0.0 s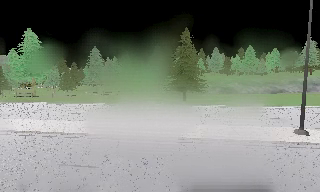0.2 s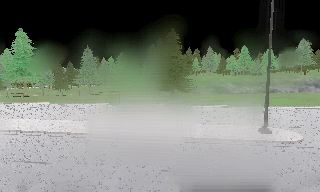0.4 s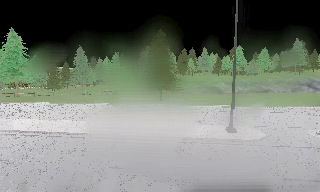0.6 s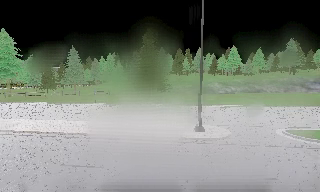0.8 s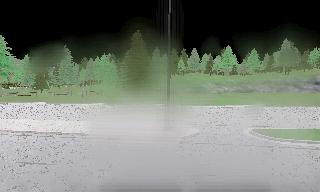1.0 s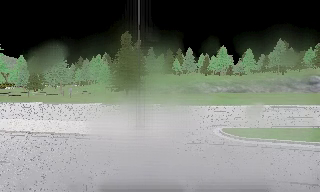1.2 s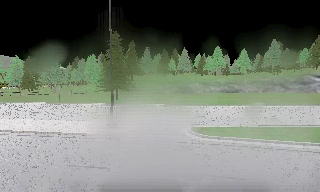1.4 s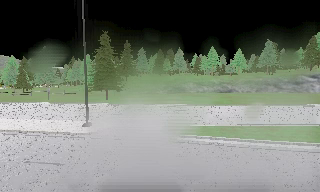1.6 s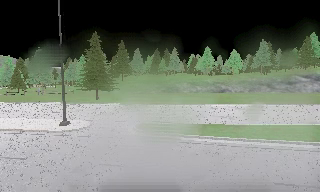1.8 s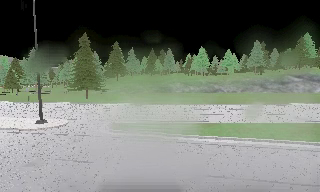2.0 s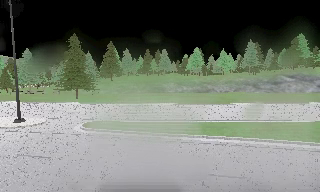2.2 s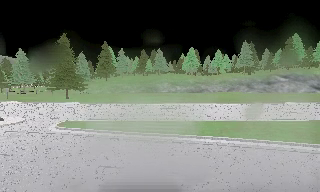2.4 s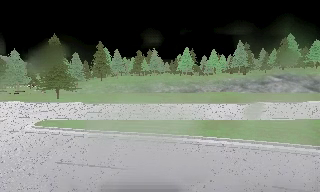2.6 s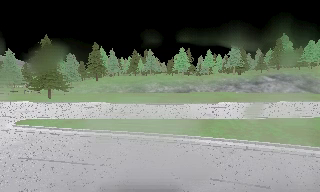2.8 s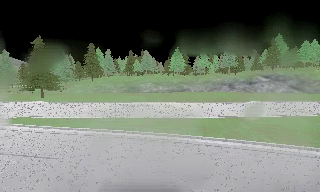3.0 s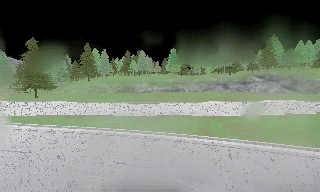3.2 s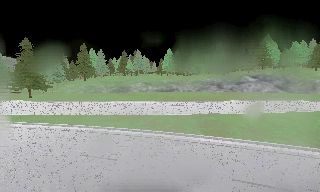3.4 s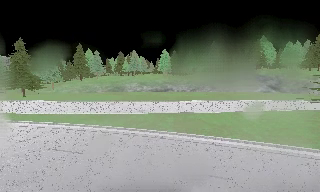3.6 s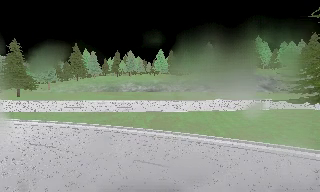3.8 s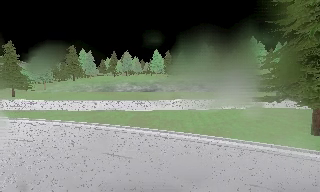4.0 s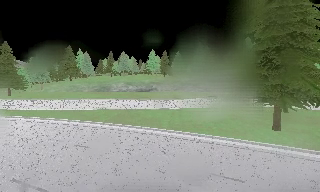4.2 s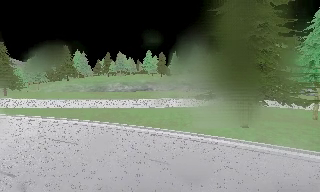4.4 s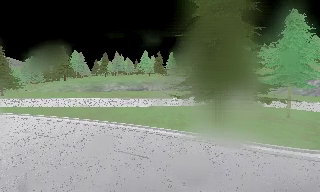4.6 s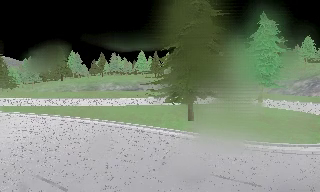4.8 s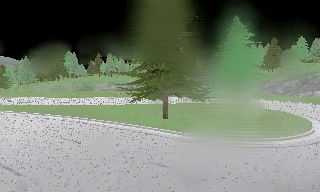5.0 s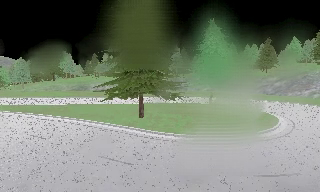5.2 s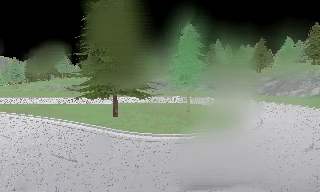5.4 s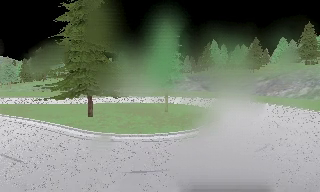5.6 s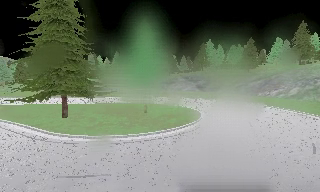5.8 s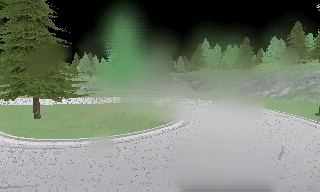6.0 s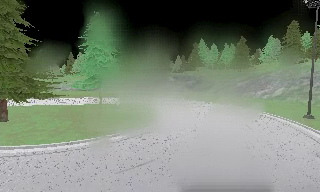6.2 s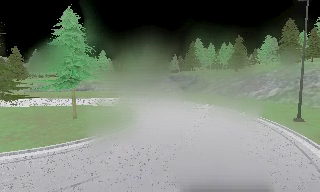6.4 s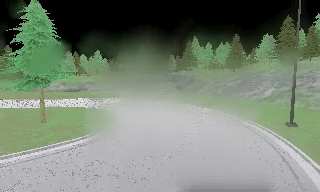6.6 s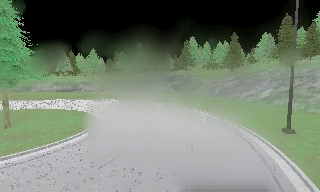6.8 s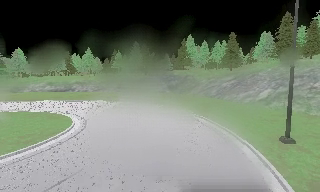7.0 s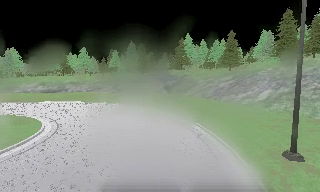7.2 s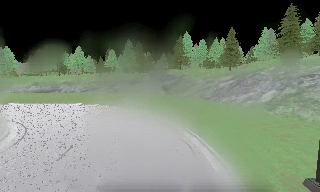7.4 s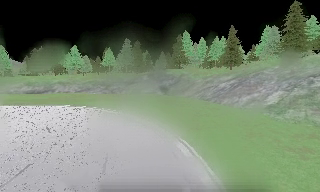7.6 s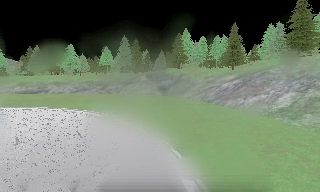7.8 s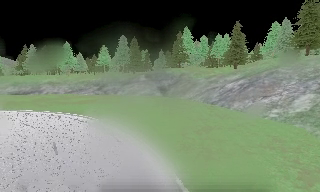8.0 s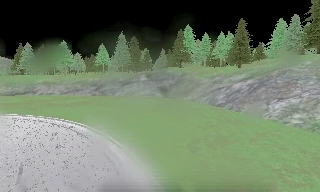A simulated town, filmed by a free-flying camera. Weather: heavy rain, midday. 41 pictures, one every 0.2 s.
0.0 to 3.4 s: The camera travels to its right, about 40 m, so close, fixed things drift to the left.
3.4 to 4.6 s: The camera travels to its right and backward, about 13 m, so close, fixed things drift to the left.
4.6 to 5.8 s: The camera travels to its right, about 15 m, so close, fixed things drift to the left.
5.8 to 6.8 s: The camera travels to its right and forward, about 12 m, so close, fixed things drift to the left.
6.8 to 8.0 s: The camera travels forward, about 15 m, so what stands in front looms larger.
The film runs forward here.
